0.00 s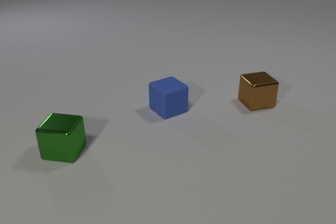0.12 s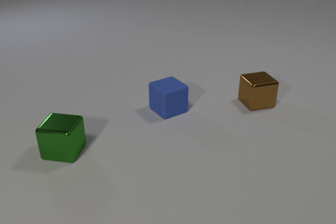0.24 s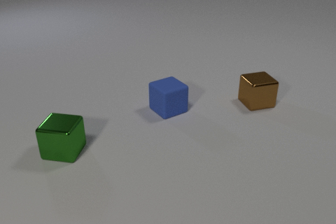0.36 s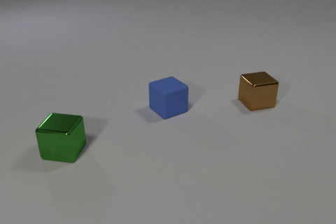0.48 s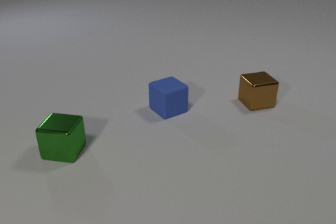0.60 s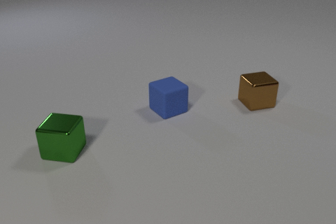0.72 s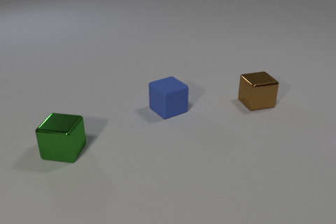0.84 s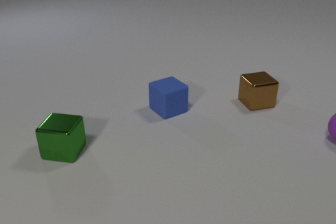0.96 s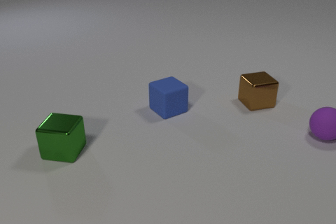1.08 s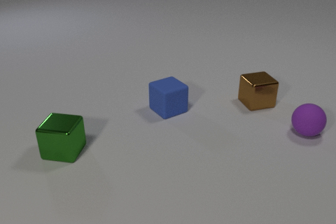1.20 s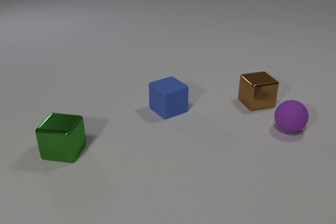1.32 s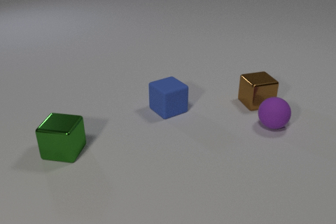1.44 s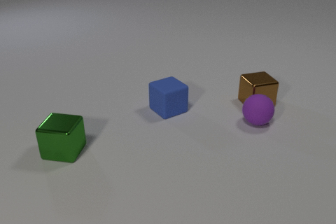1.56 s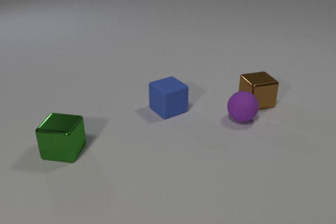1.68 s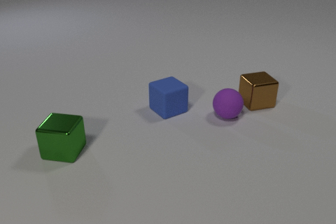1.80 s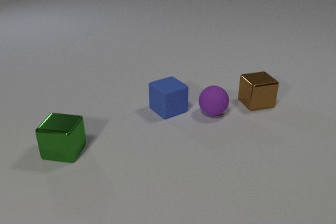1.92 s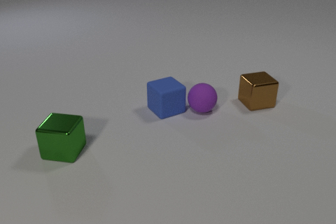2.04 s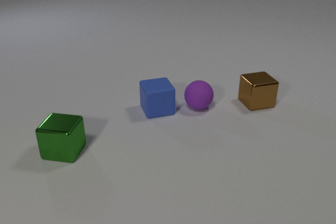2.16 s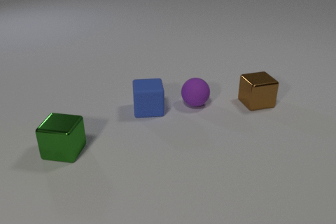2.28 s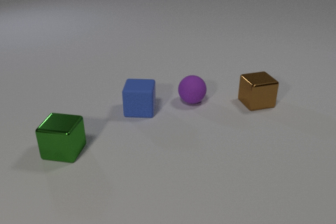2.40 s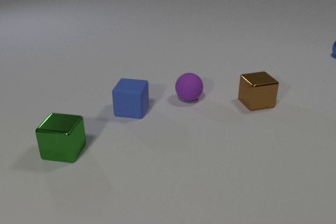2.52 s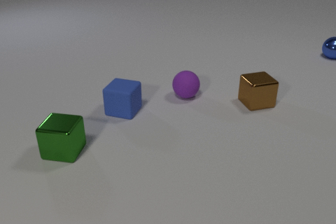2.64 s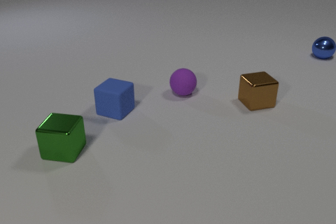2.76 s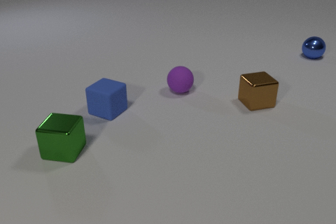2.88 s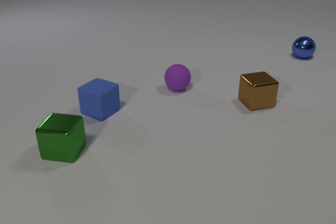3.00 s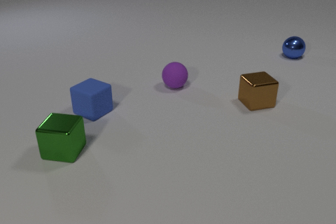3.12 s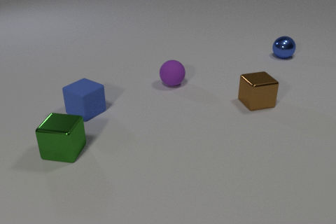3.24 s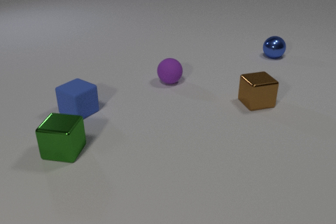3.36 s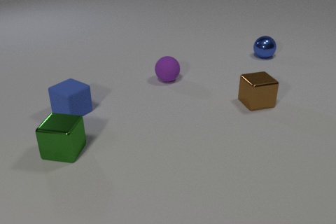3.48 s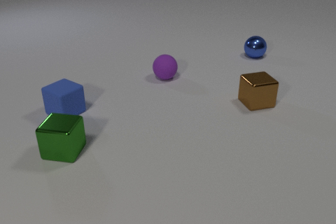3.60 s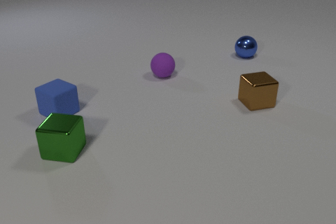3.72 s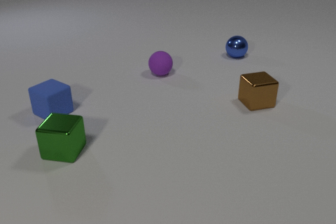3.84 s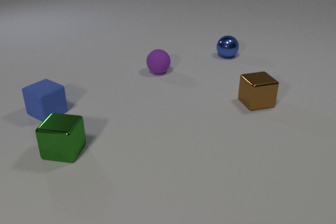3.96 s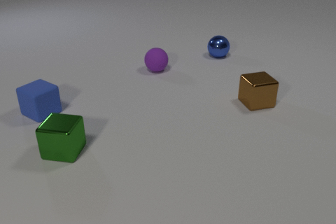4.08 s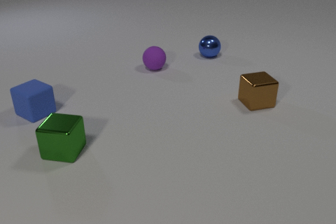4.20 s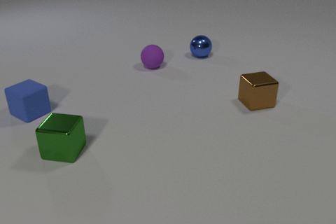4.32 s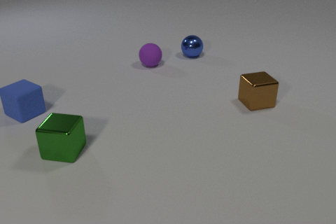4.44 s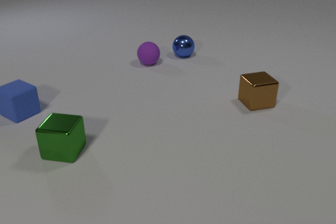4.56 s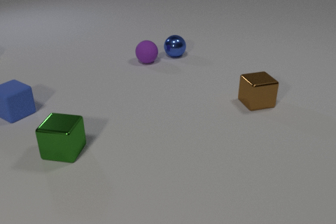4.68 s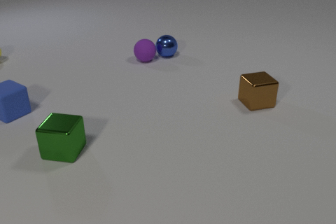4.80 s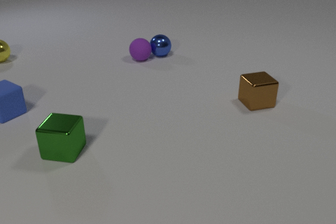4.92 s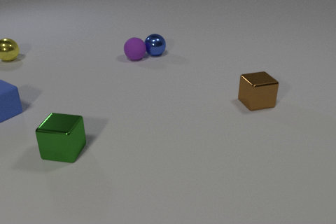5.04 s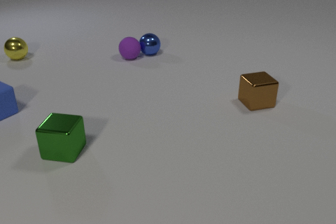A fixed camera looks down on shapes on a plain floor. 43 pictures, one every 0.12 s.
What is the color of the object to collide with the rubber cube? purple.
How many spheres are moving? 3.
What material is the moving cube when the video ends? rubber.
0.00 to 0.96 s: The purple rubber sphere comes in at the right edge, rolls to the left.
0.96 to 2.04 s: The purple rubber sphere rolls to the left. The blue rubber cube slides to the left. The purple rubber sphere and the blue rubber cube collide.
2.04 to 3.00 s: The purple rubber sphere rolls away from the camera and to the left. The blue rubber cube slides to the left, spins clockwise seen from above by about 45 degrees, its near face sliding to the left. The blue metal sphere comes in at the right edge, rolls to the left.
3.00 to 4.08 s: The purple rubber sphere rolls away from the camera and to the left. The blue rubber cube slides to the left. The blue metal sphere rolls to the left.
4.08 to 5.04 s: The purple rubber sphere rolls away from the camera and to the left. The blue rubber cube slides to the left. The blue metal sphere rolls to the left. The yellow metal sphere comes in at the left edge, rolls to the right. The purple rubber sphere and the blue metal sphere collide.
